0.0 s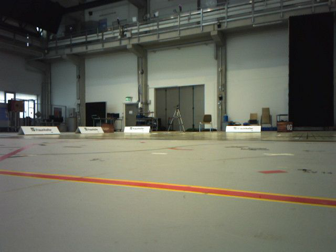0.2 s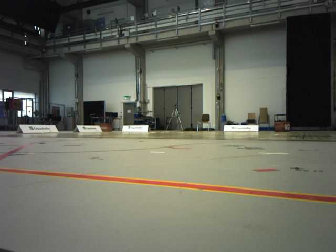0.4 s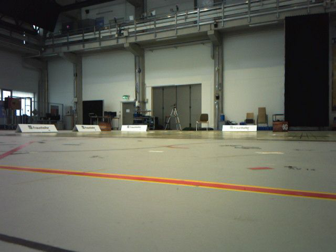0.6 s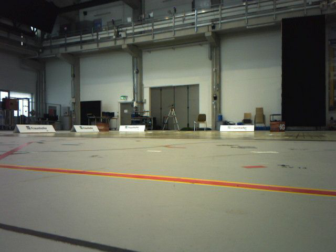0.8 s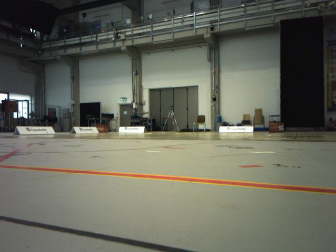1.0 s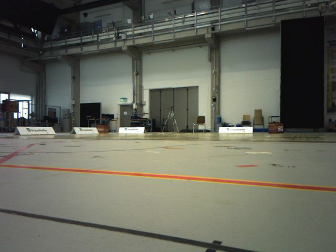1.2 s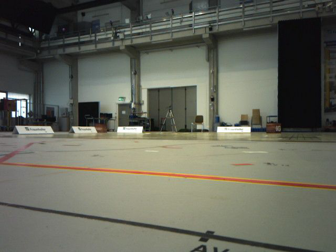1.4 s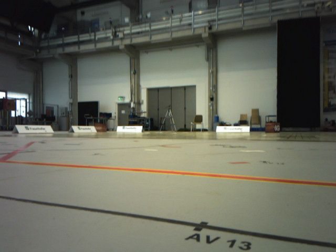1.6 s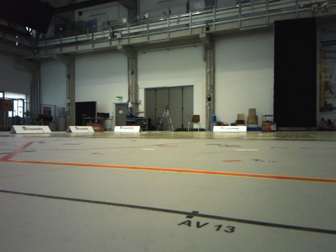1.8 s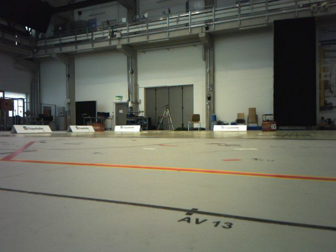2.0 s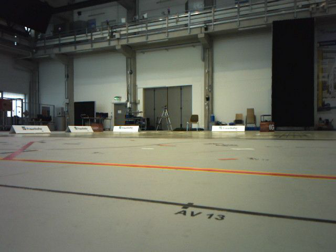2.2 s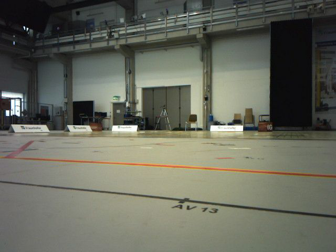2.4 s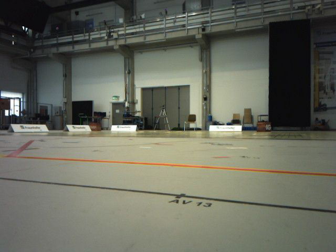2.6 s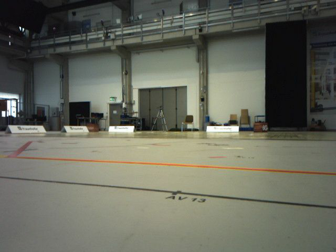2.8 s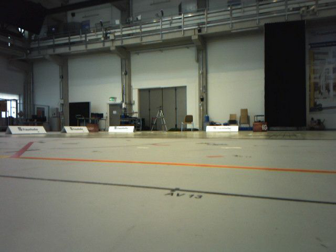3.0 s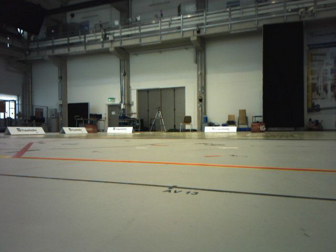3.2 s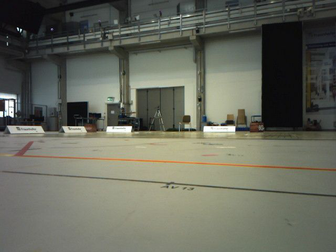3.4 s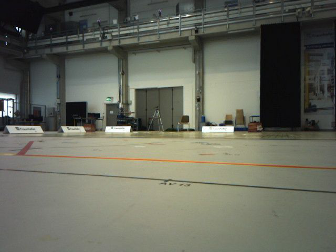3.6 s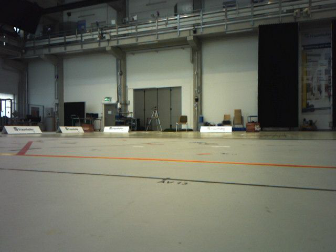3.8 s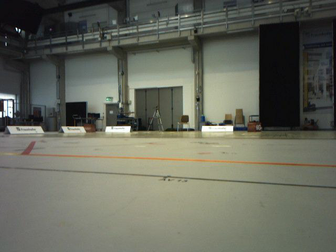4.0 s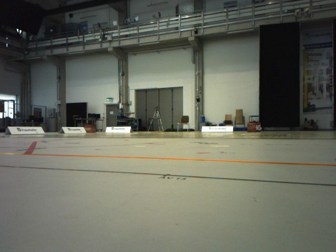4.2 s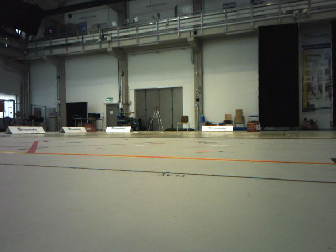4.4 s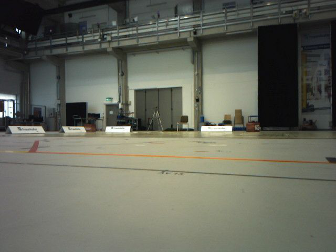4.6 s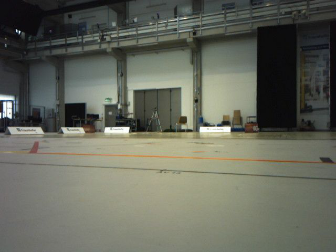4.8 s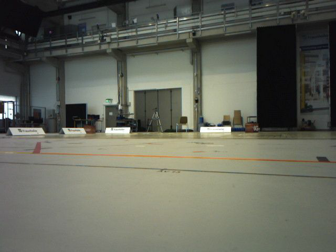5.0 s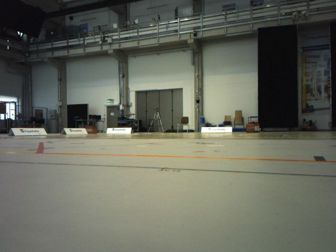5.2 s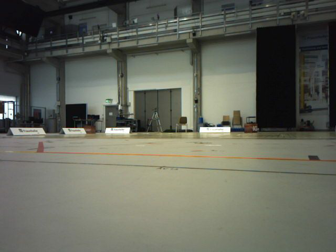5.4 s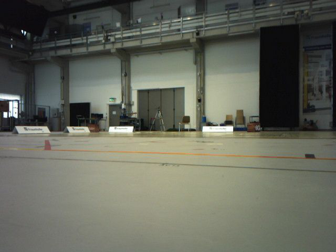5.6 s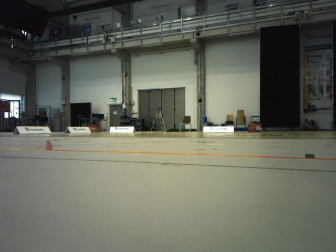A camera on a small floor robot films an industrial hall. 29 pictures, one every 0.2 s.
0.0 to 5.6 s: The camera travels backward, about 1.2 m, so what stands in front gets smaller.
The film runs backward here.
